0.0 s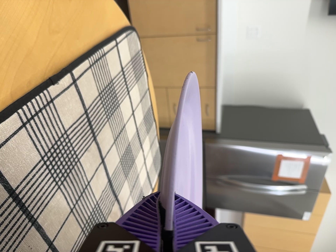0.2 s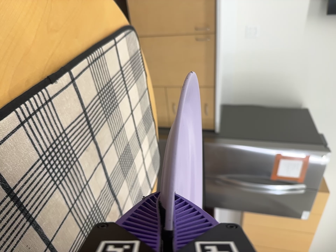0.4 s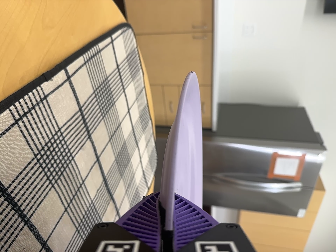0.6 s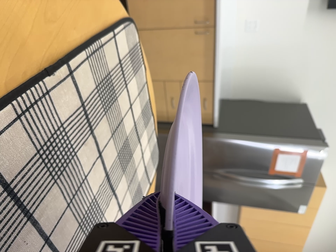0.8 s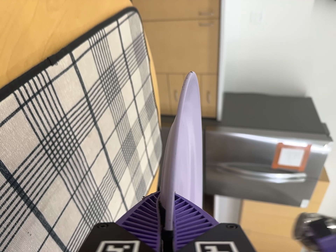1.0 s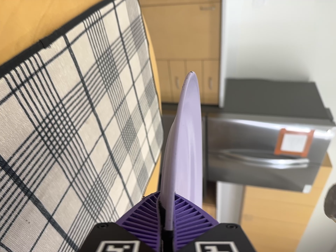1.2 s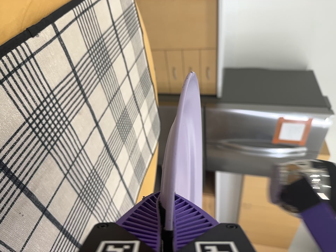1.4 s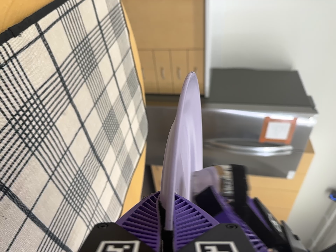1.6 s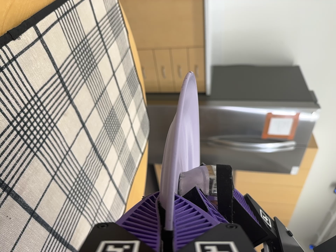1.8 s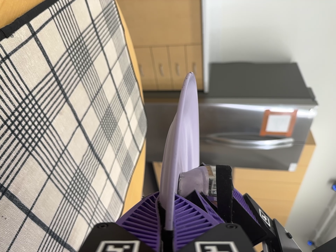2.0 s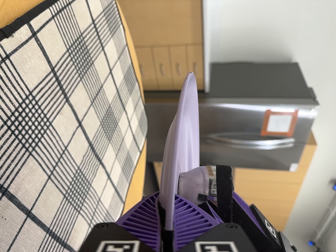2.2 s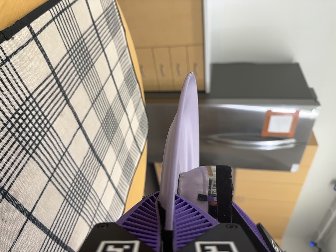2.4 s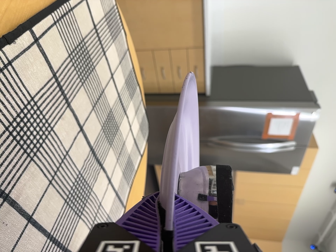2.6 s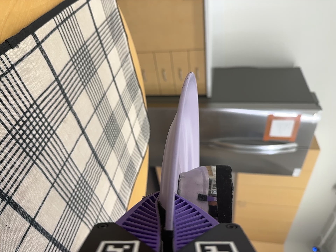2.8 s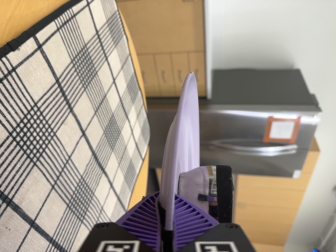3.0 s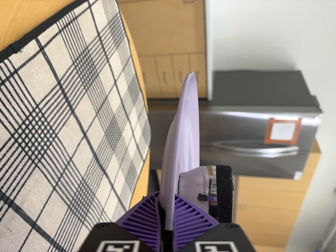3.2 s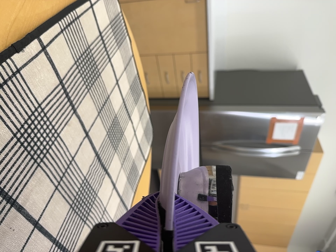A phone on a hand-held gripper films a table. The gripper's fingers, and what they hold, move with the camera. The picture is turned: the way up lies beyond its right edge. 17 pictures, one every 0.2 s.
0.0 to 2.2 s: The camera's aim tips toward the bottom of its view by about 10 degrees, and the scene shifts upward.
2.2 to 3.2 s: The camera keeps its place and its aim.
The film runs backward here.
